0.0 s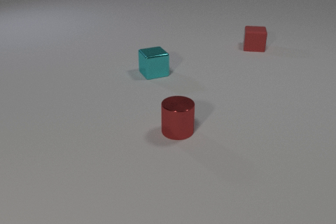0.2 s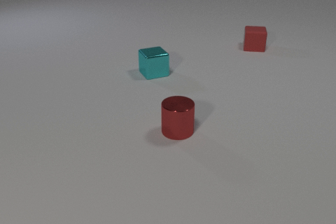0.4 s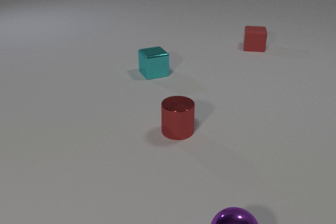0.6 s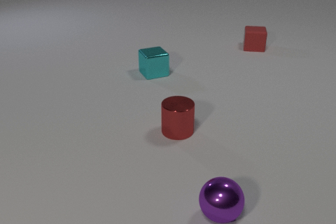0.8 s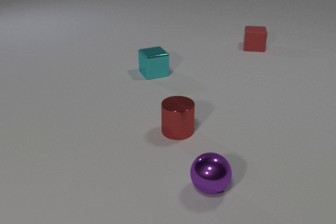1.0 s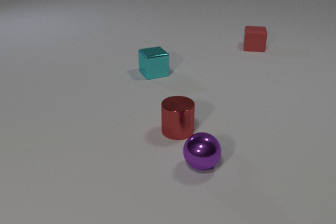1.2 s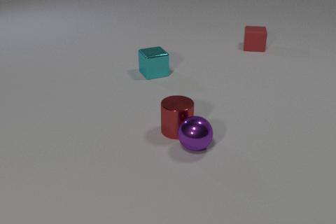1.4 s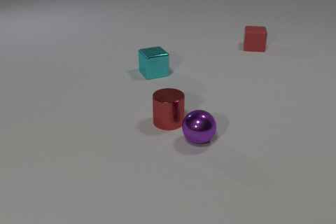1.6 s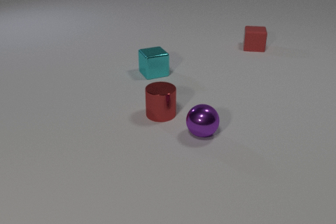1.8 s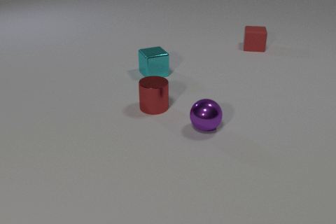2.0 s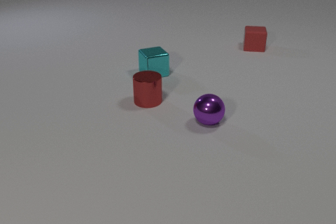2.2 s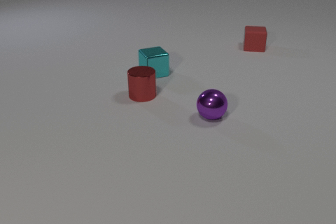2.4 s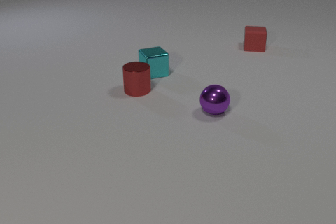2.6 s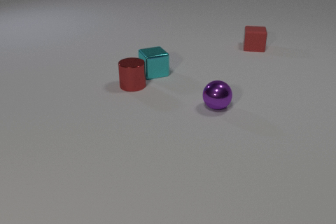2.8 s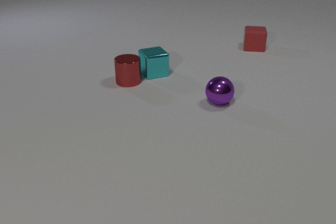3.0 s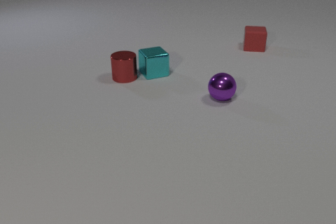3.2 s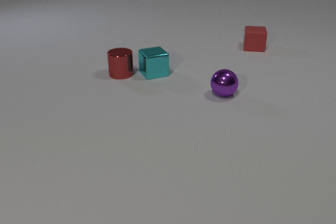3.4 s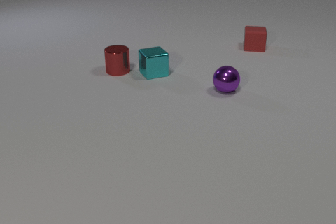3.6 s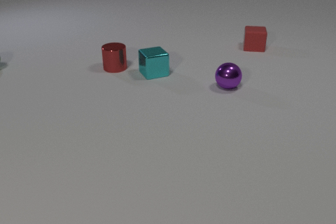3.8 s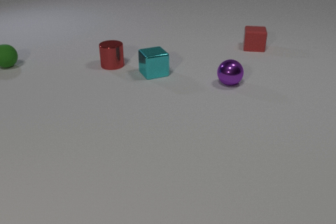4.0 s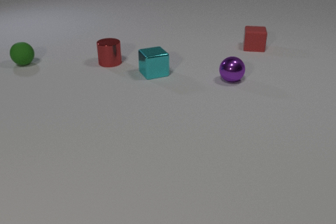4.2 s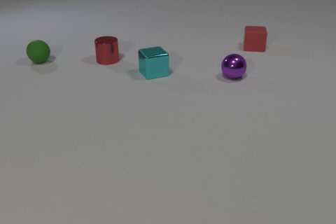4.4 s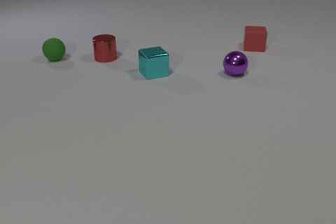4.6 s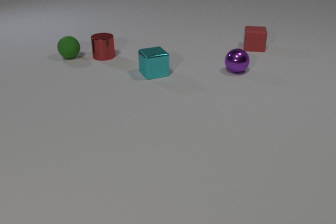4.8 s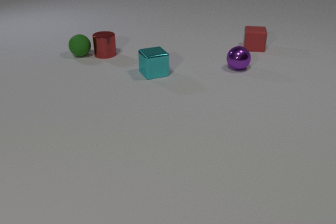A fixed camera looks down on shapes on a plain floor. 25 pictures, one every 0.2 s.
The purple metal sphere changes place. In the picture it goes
away from the camera.
The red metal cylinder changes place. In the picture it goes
away from the camera.
0.0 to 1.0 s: The purple metal sphere comes in at the bottom edge, rolls away from the camera.
1.0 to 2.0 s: The purple metal sphere rolls away from the camera. The red metal cylinder slides away from the camera and to the left. The purple metal sphere and the red metal cylinder collide.
2.0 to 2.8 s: The purple metal sphere rolls away from the camera. The red metal cylinder slides away from the camera and to the left.
2.8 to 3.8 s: The purple metal sphere rolls away from the camera. The red metal cylinder slides away from the camera. The green rubber sphere comes in at the left edge, rolls to the right.
3.8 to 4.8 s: The purple metal sphere rolls away from the camera. The red metal cylinder slides away from the camera. The green rubber sphere rolls to the right. The red metal cylinder and the green rubber sphere collide.
What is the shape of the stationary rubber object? cube.
What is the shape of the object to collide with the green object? cylinder.
How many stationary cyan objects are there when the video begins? 1.
